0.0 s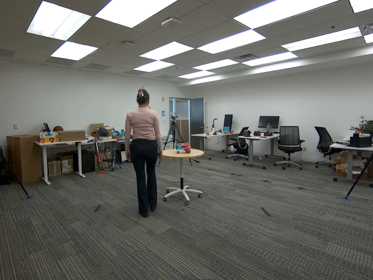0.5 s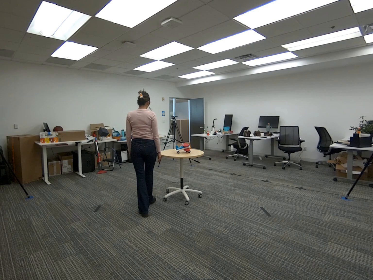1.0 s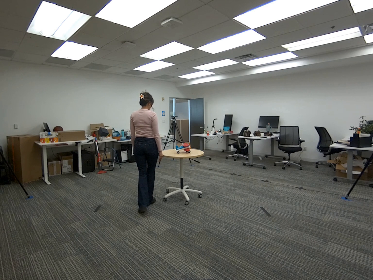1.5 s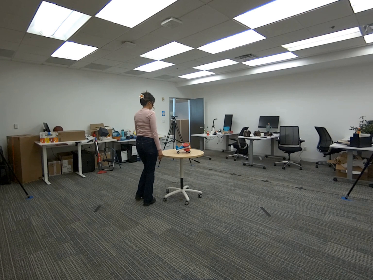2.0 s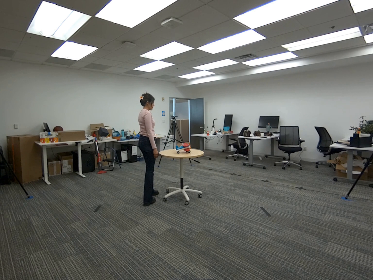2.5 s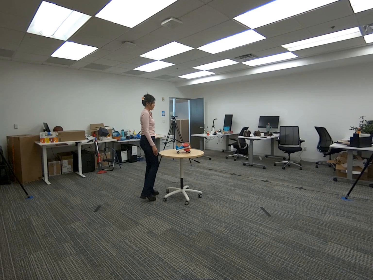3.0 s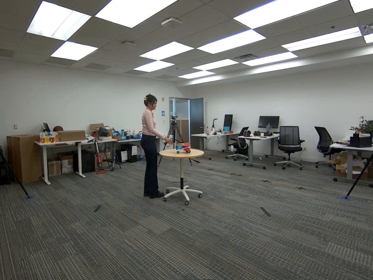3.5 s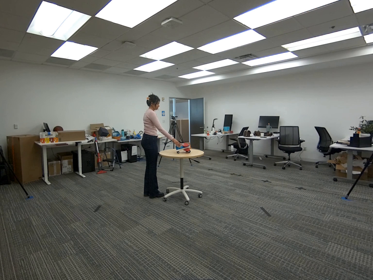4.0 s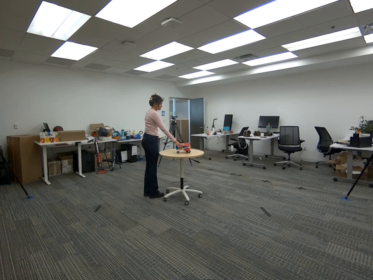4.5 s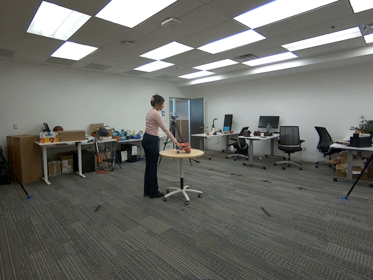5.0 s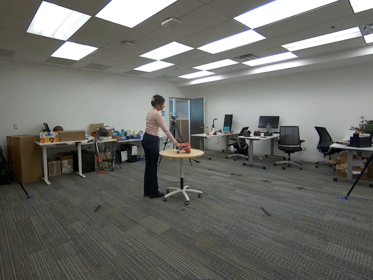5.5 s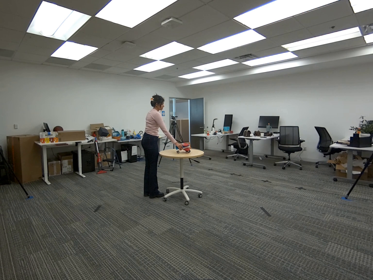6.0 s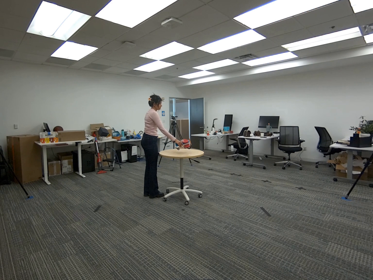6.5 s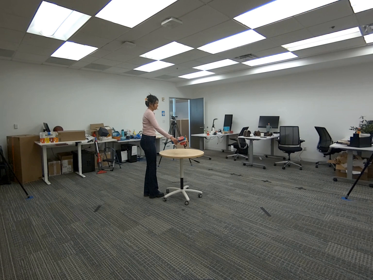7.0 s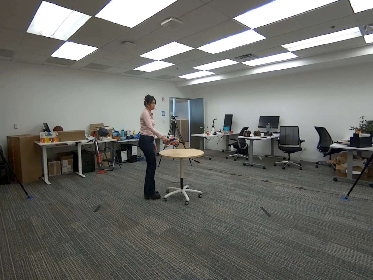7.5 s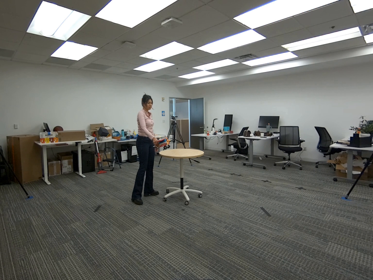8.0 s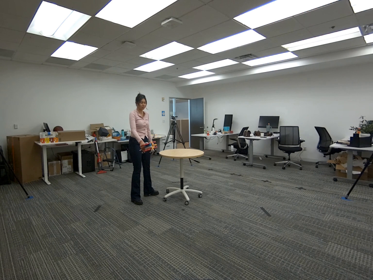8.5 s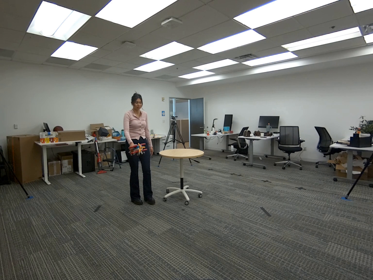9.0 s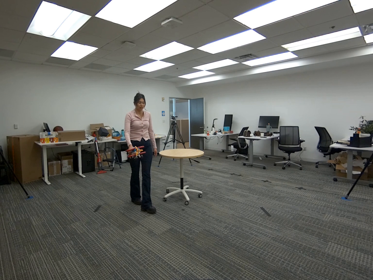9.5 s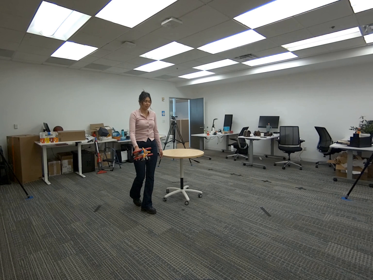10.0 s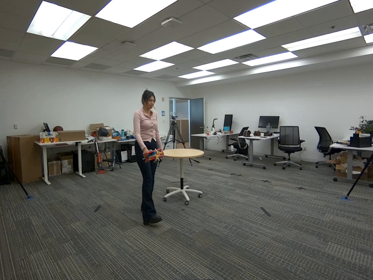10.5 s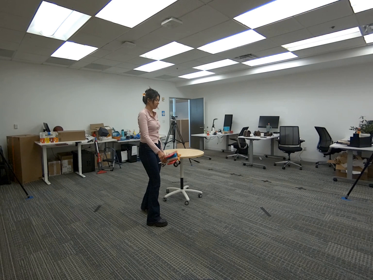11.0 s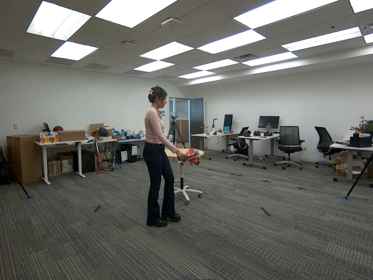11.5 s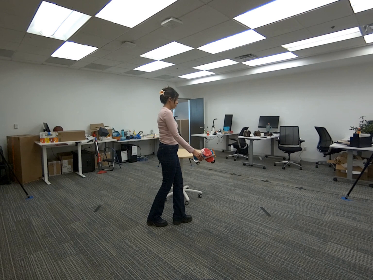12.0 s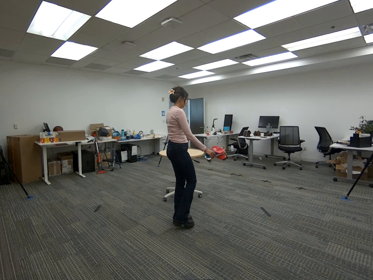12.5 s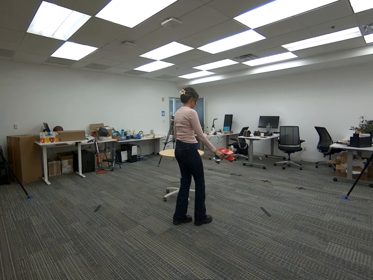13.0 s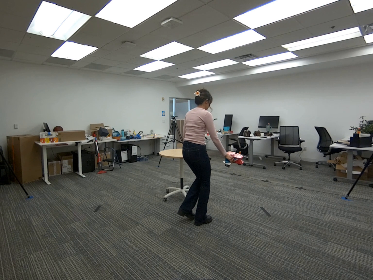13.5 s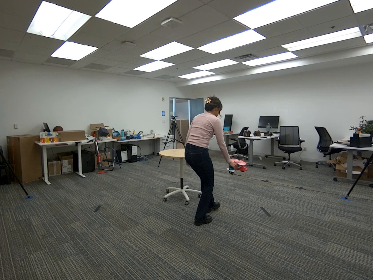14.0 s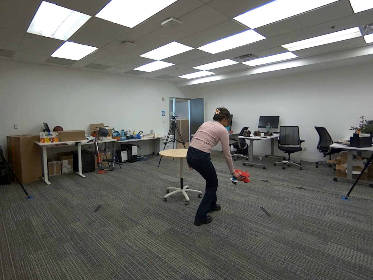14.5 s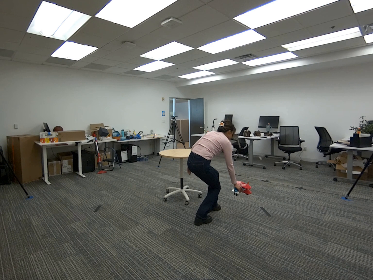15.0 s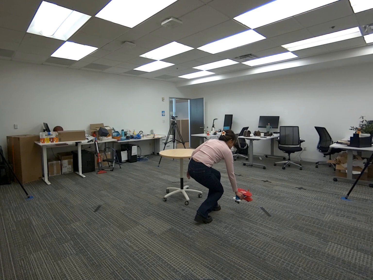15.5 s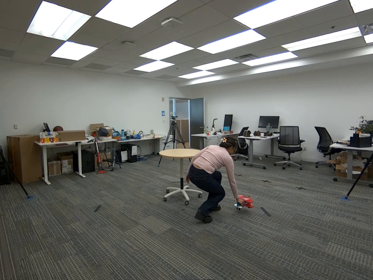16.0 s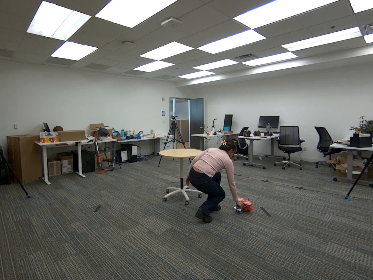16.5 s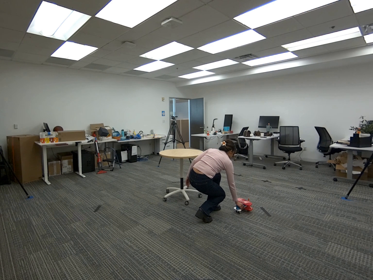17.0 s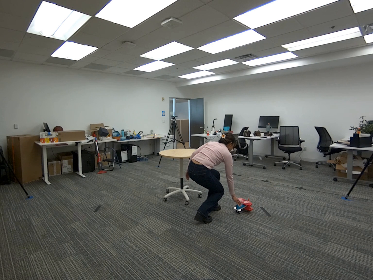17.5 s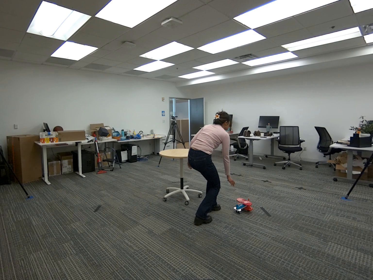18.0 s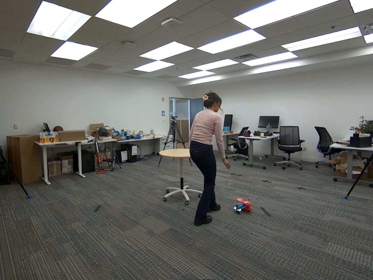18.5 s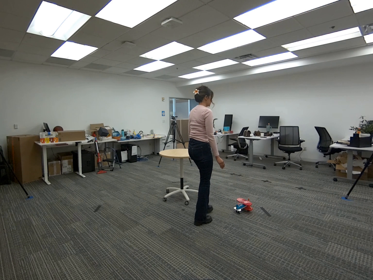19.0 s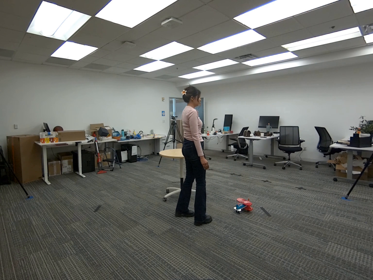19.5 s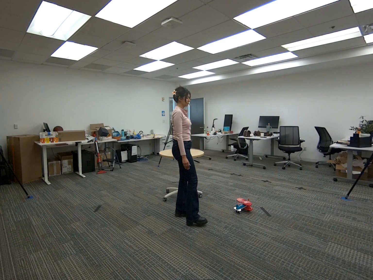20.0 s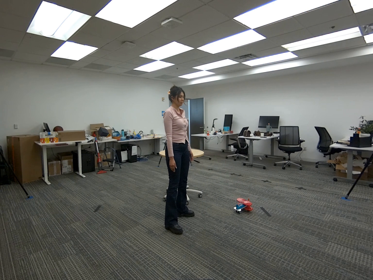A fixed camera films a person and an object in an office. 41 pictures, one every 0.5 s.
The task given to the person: Walk to the toy airplane on the round table, pick up the plane with your right hand and place it on the ground.
